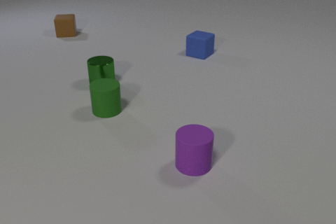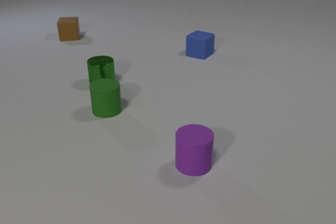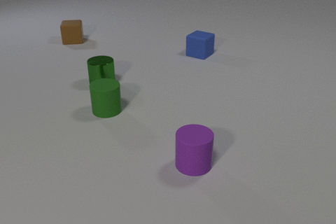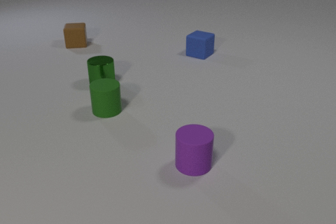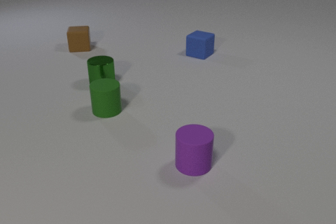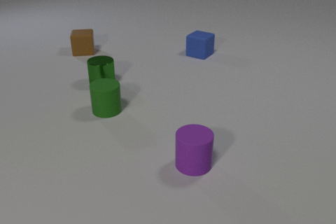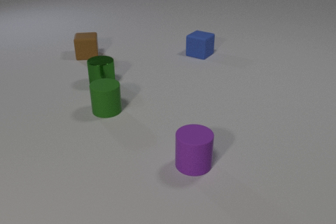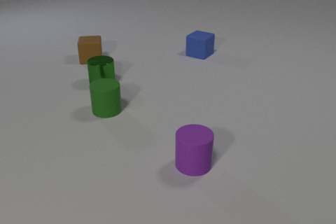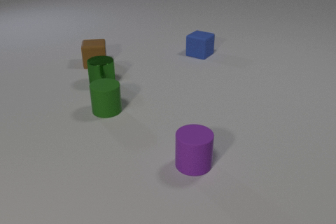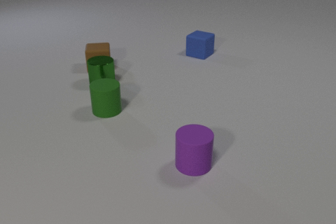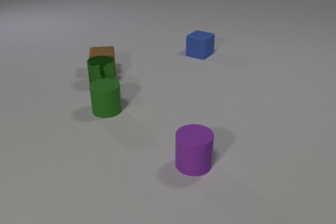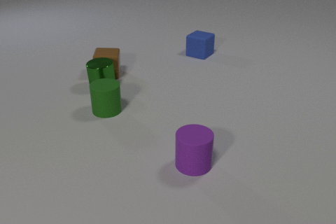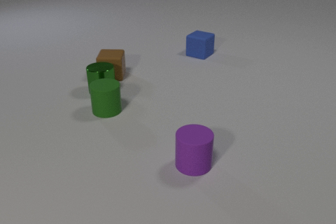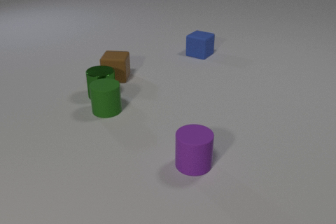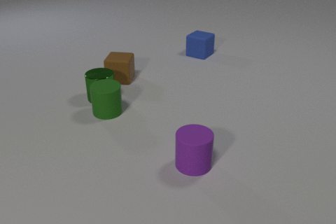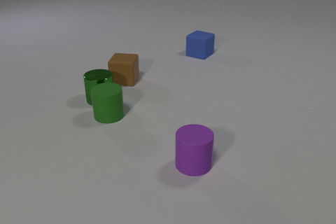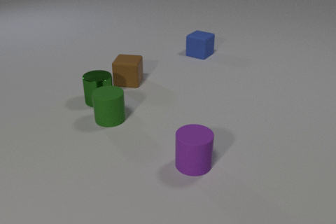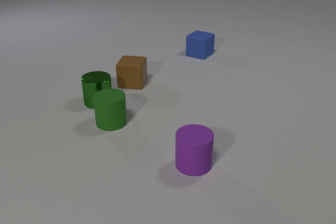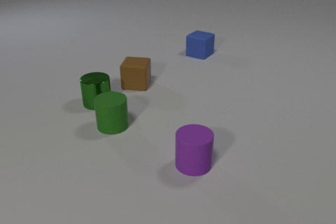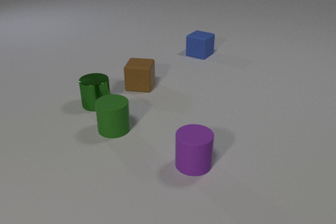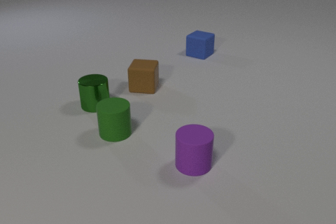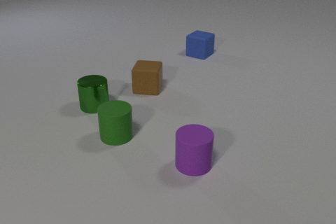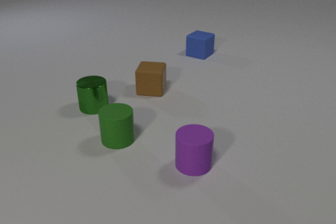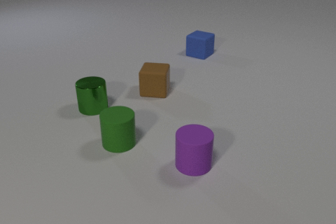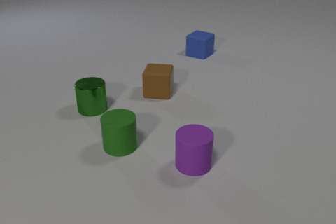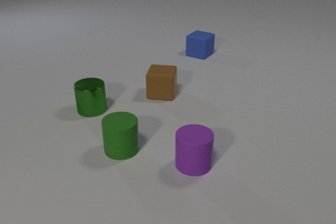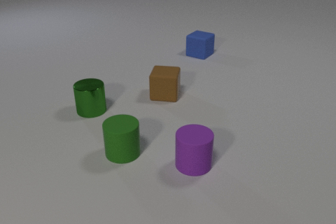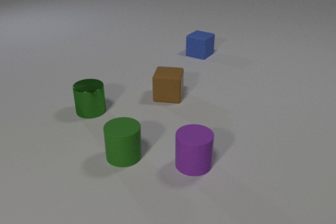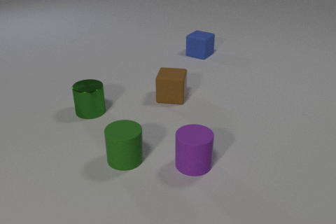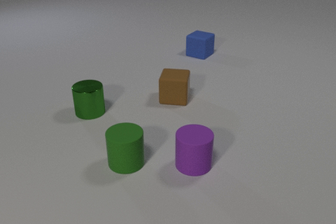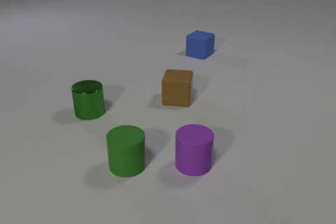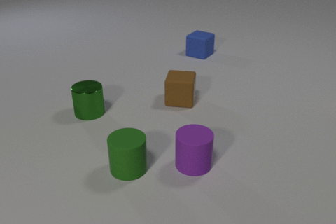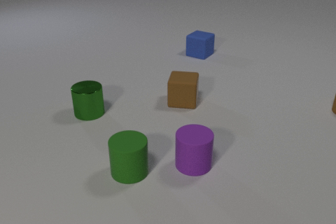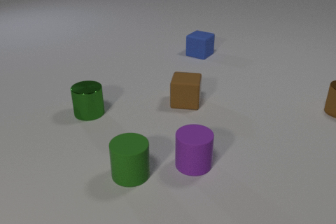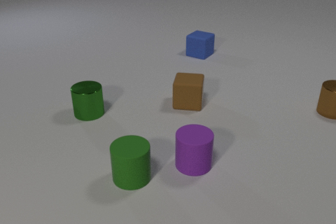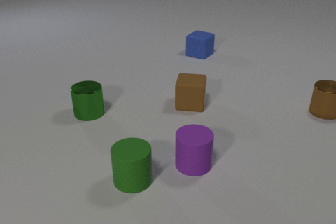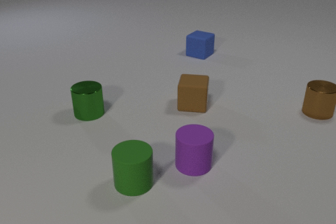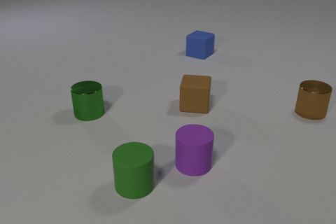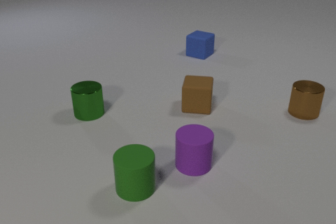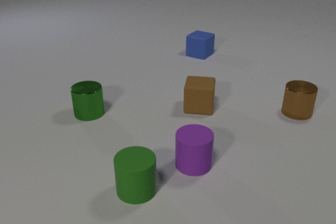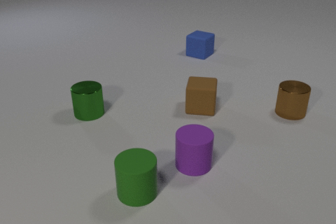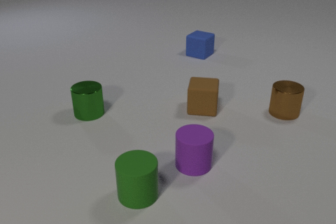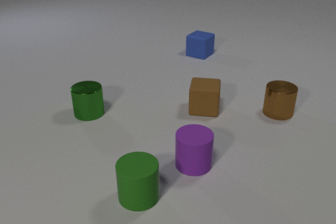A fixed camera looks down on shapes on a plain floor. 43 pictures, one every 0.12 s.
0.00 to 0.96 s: The brown rubber cube slides toward the camera.
0.96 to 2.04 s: The brown rubber cube slides toward the camera and to the right. The green metal cylinder slides toward the camera. The green rubber cylinder slides toward the camera. The brown rubber cube and the green metal cylinder collide. The green metal cylinder and the green rubber cylinder collide.
2.04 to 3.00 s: The brown rubber cube slides to the right and toward the camera. The green metal cylinder slides toward the camera and to the left. The green rubber cylinder slides toward the camera.
3.00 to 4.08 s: The brown rubber cube slides to the right and toward the camera. The green metal cylinder slides toward the camera. The brown metal cylinder comes in at the right edge, slides to the left and toward the camera. The green rubber cylinder slides toward the camera.
4.08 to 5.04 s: The brown rubber cube slides to the right and toward the camera. The brown metal cylinder slides to the left. The green rubber cylinder slides toward the camera.
Are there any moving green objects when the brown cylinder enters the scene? yes.
What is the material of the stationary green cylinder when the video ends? metal.
How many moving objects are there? 4.
